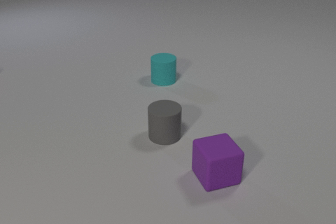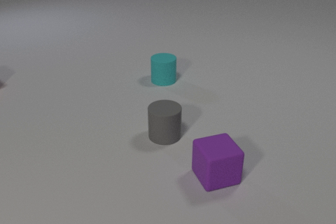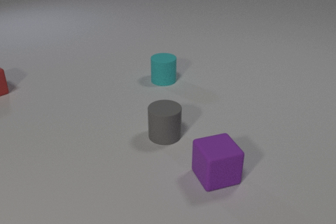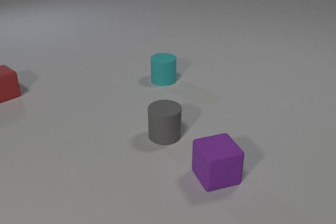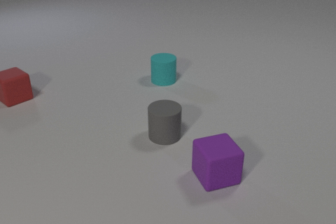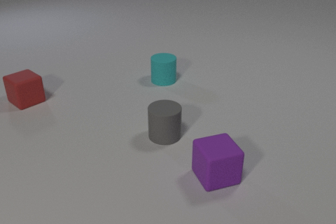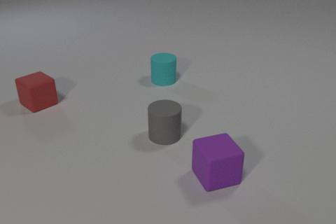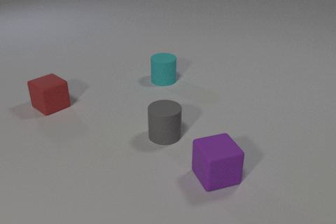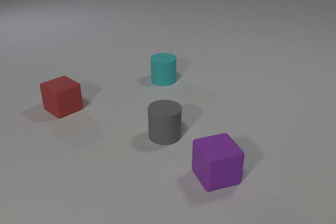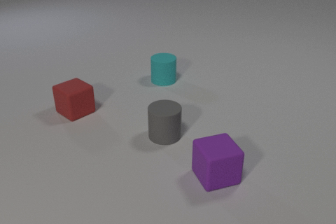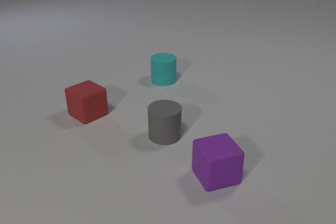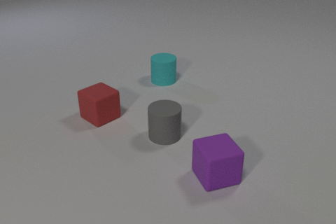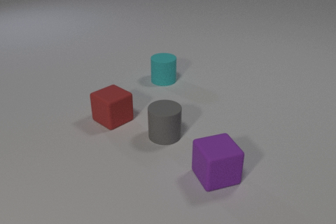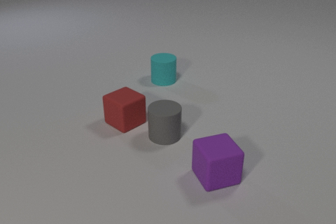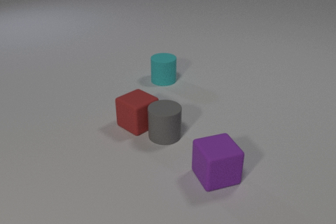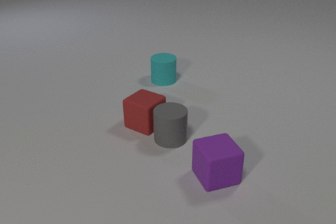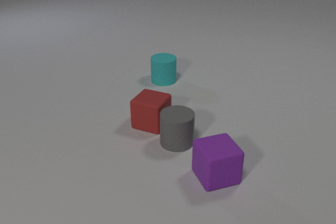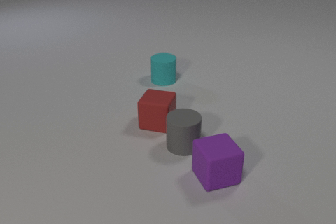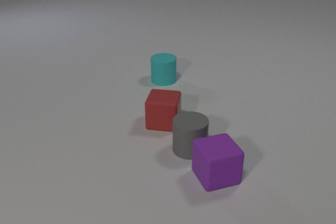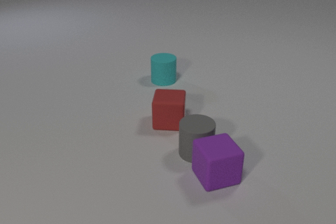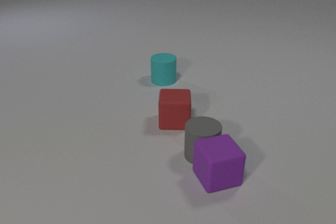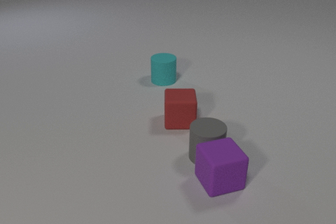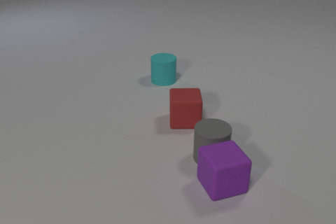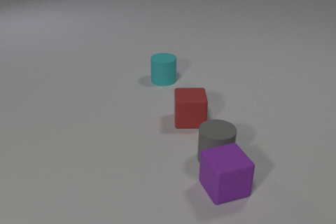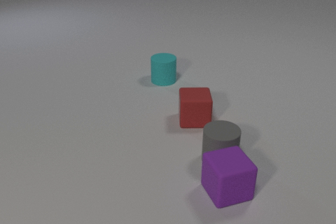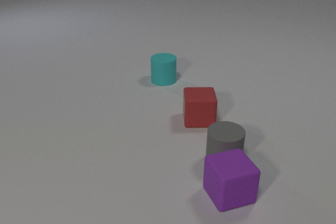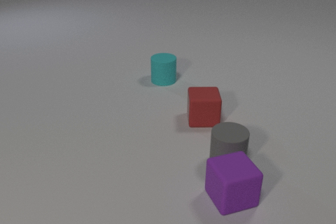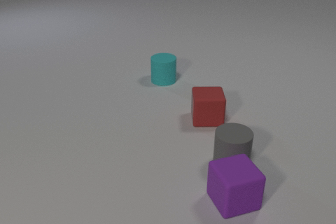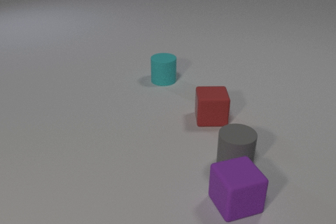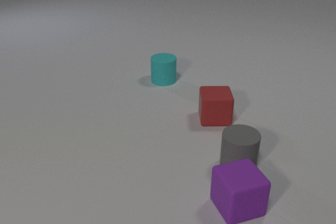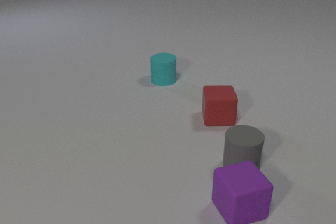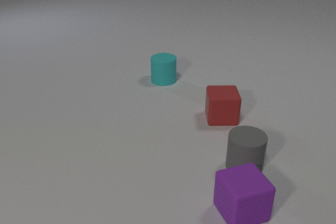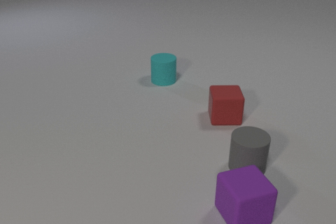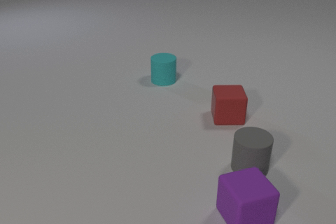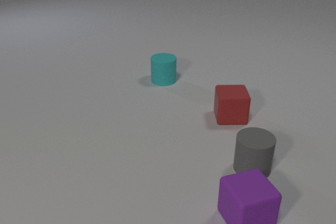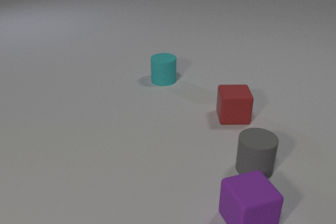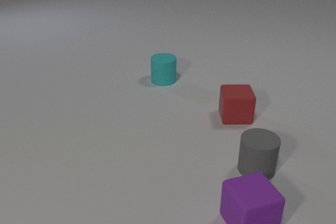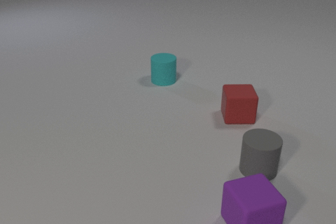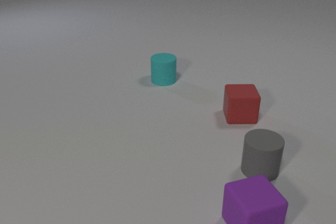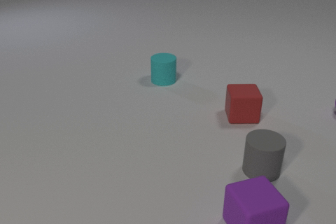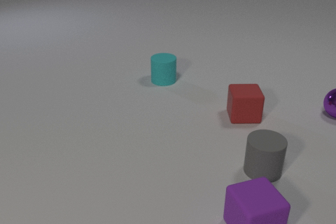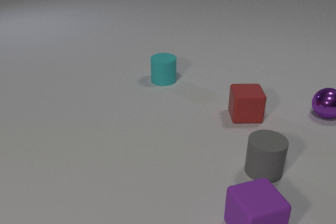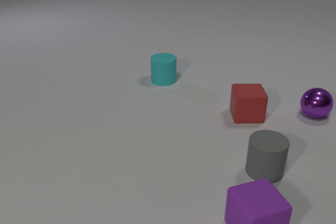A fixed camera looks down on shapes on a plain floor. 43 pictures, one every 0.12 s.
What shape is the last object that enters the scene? sphere.
What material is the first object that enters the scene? rubber.
How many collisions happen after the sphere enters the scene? 0.
0.00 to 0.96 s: The red rubber cube comes in at the left edge, slides to the right and toward the camera.
0.96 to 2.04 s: The red rubber cube slides to the right and toward the camera, spins counterclockwise seen from above by about 30 degrees, its near face sliding to the right. The gray rubber cylinder slides to the right and toward the camera. The red rubber cube and the gray rubber cylinder collide.
2.04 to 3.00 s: The red rubber cube slides to the right. The gray rubber cylinder slides to the right and toward the camera. The purple rubber cube slides toward the camera and to the right. The gray rubber cylinder and the purple rubber cube collide.
3.00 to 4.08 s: The red rubber cube slides to the right. The gray rubber cylinder slides to the right. The purple rubber cube slides toward the camera and to the right.
4.08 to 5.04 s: The red rubber cube slides to the right. The gray rubber cylinder slides to the right. The purple metal sphere comes in at the right edge, rolls to the left and toward the camera. The purple rubber cube slides toward the camera.
